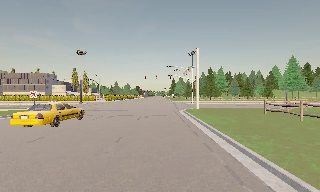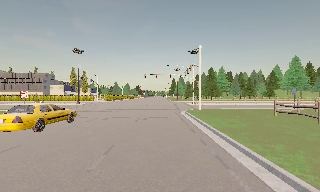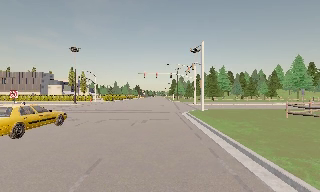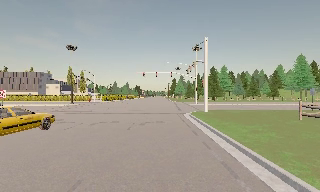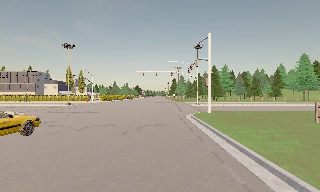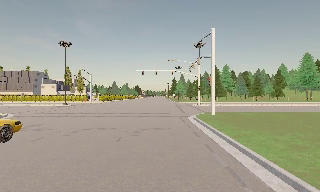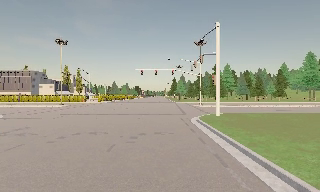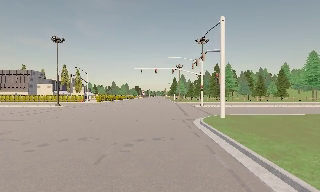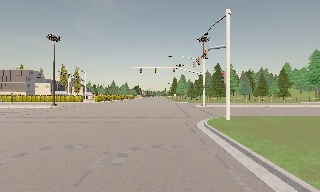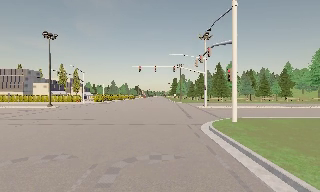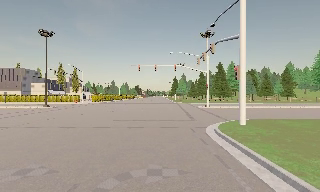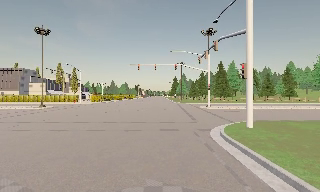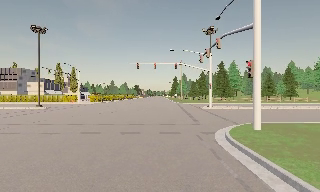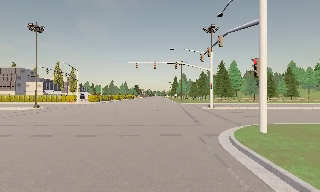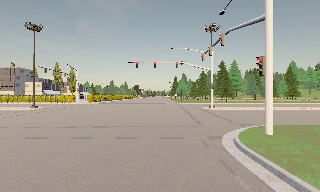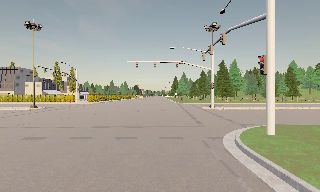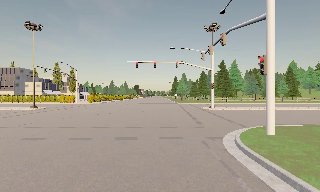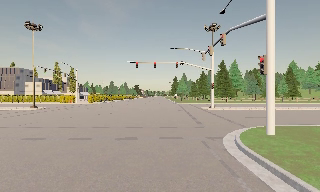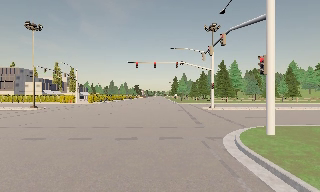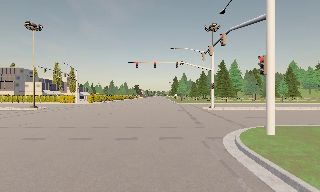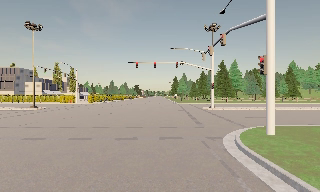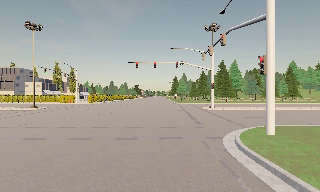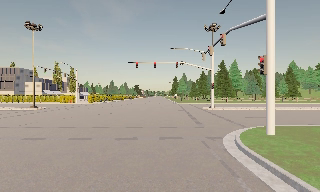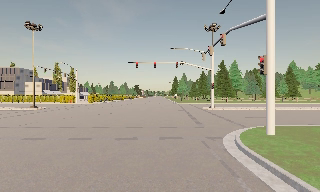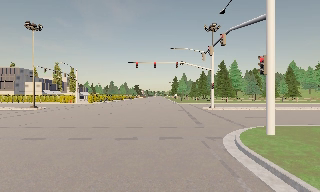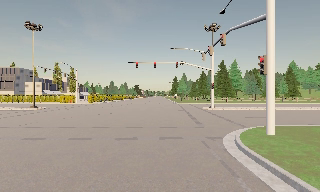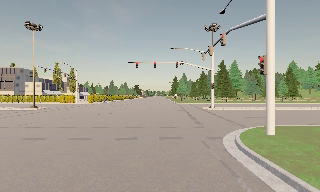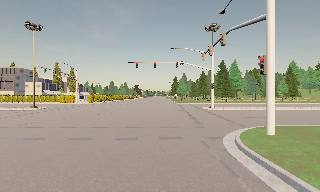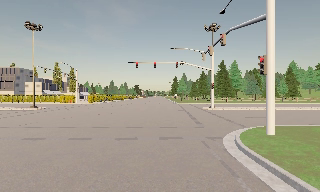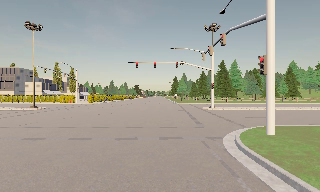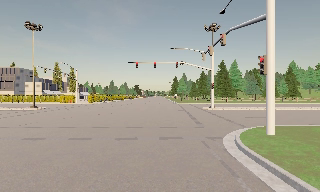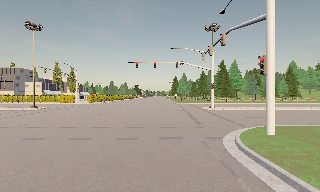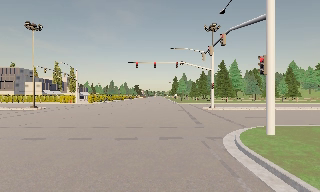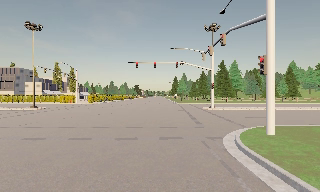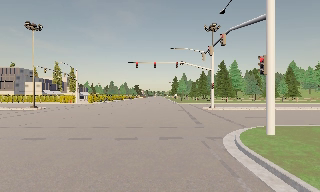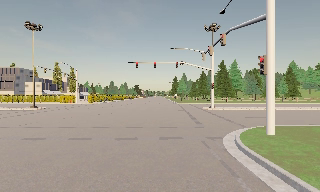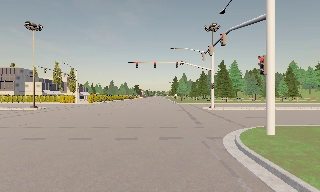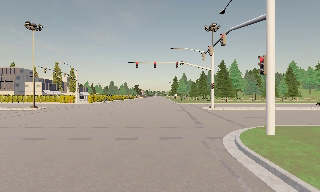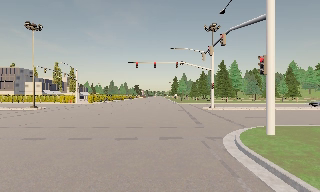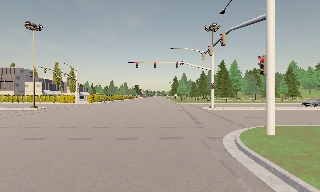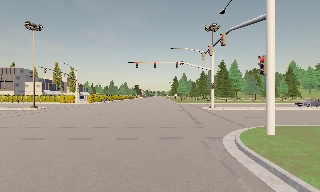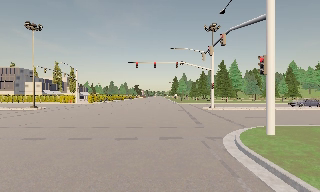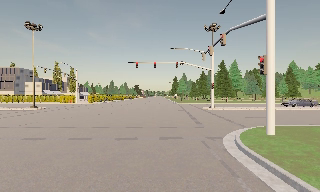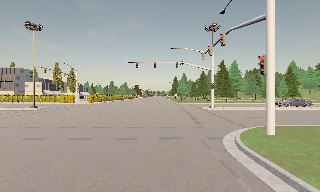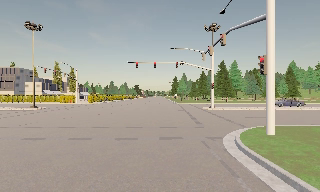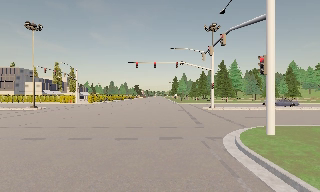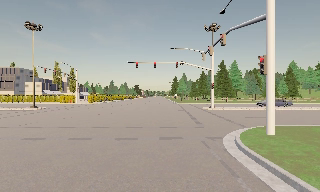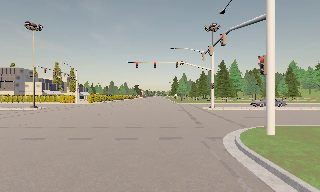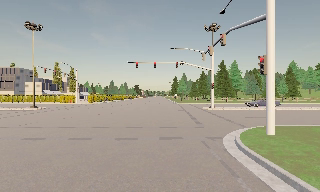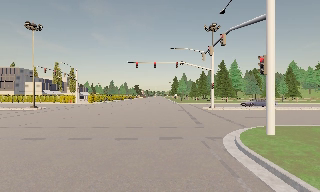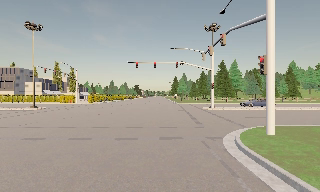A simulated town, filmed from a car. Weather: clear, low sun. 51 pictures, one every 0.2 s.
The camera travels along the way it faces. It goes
forward.
0.0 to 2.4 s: The camera travels forward, about 13 m, so what stands in front looms larger.
2.4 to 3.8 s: The camera travels forward, about 1 m, so what stands in front looms larger. It loses speed.
3.8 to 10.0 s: The camera keeps its place and its aim.
The film runs forward here.
